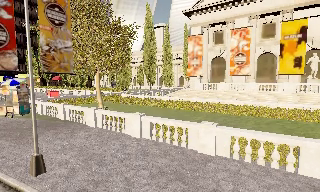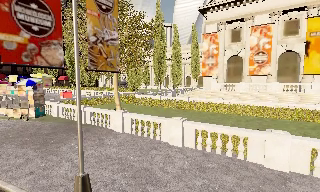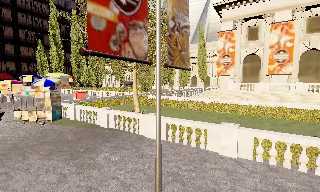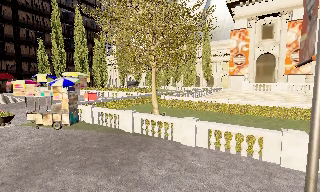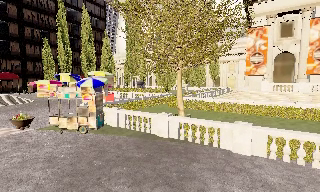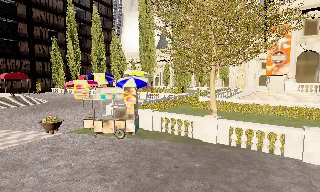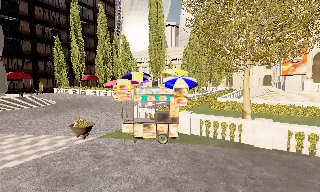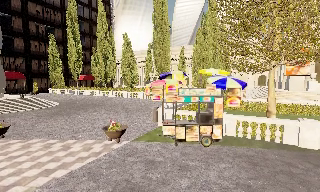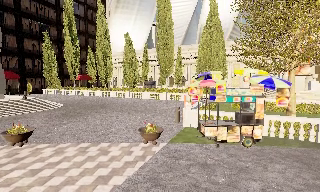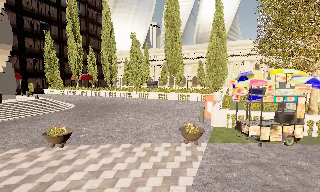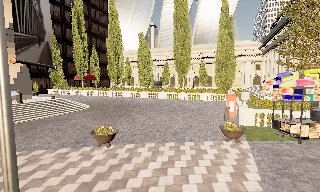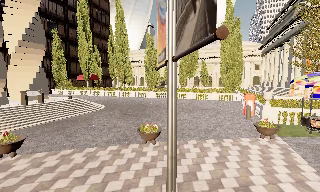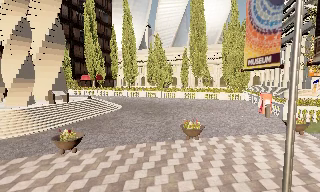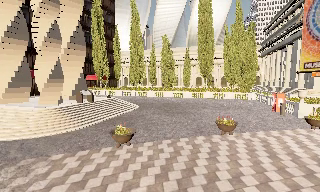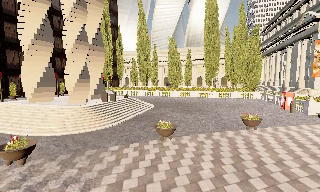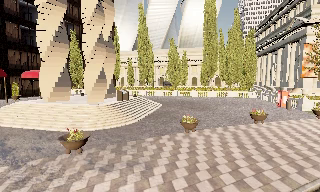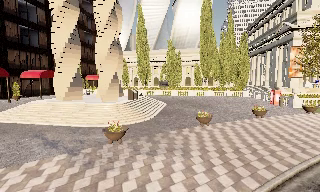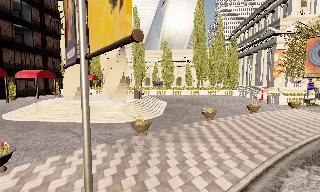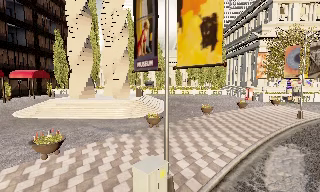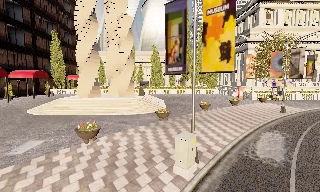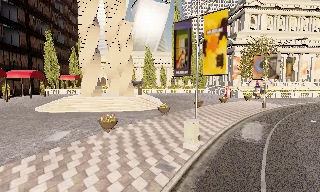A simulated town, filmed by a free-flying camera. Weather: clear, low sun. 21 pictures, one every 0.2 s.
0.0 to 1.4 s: The camera travels to its left and forward, about 17 m, so close, fixed things drift to the right.
1.4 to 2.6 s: The camera pans to its right, which is clockwise from overhead, by about 10 degrees. It travels to its left, about 15 m, so close, fixed things drift to the right.
2.6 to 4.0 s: The camera pans to its right, which is clockwise from overhead, by about 25 degrees. It travels to its left and backward, about 16 m, so close, fixed things drift to the right.
The film runs forward here.
